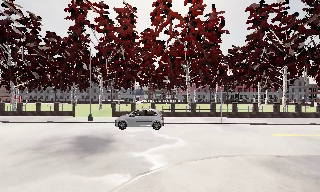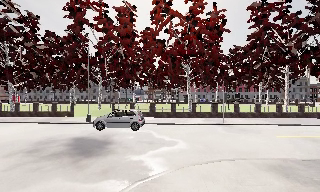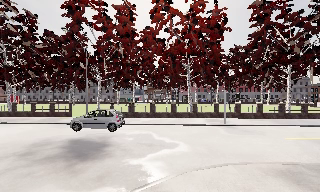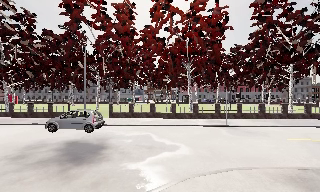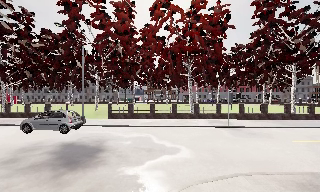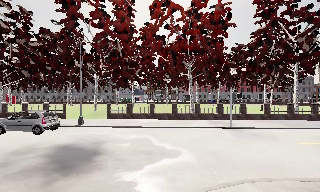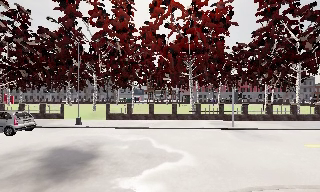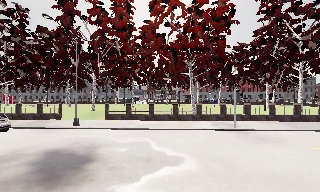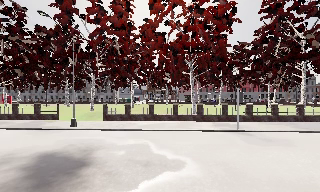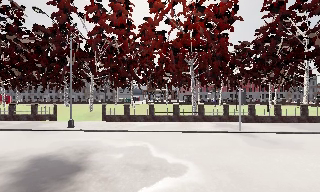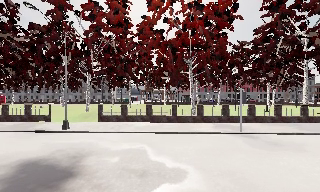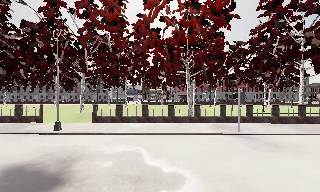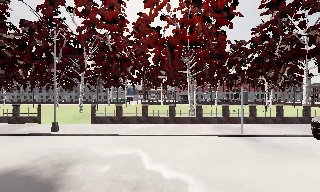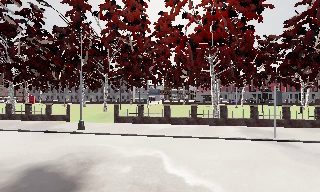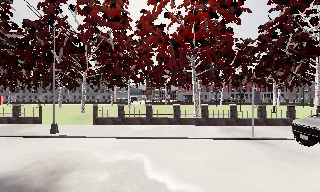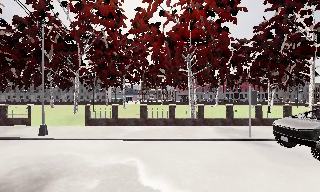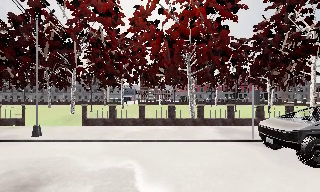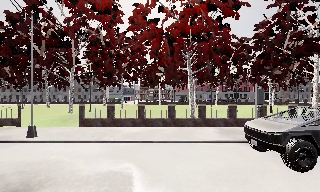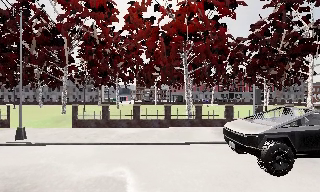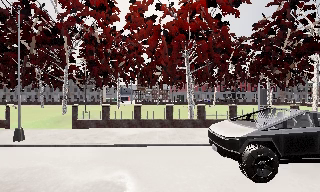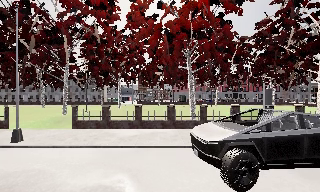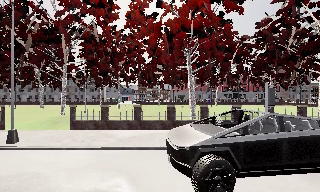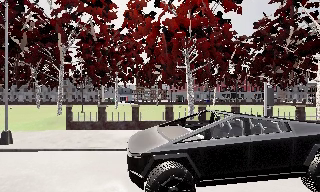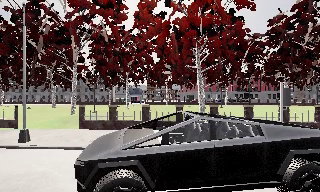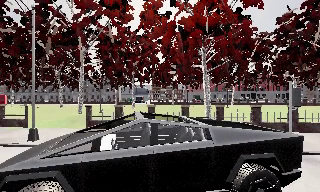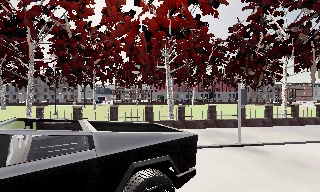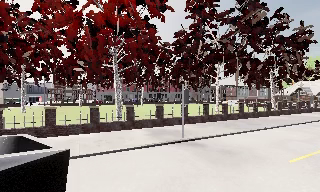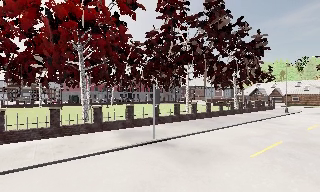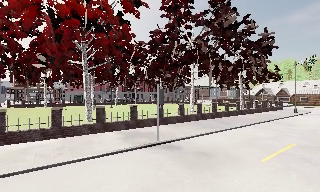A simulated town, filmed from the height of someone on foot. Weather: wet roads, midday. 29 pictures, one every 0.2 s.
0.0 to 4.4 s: The camera travels forward, about 8 m, so what stands in front looms larger.
4.4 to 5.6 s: The camera pans to its right, which is clockwise from overhead, by about 35 degrees. It travels forward, about 0.5 m. It gains speed.
The film runs forward here.
